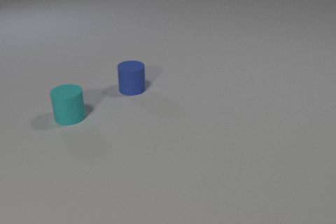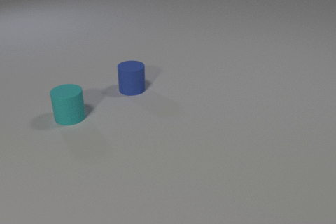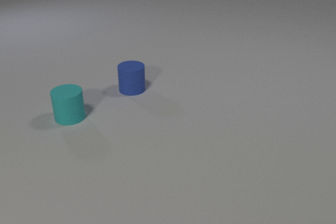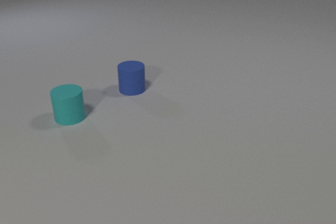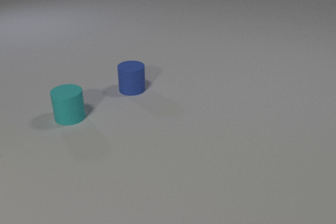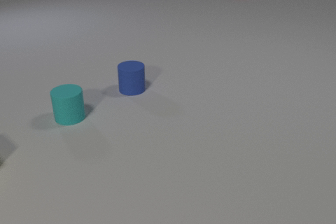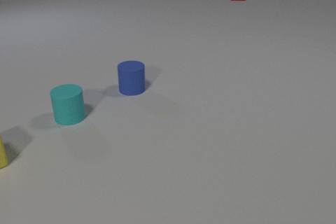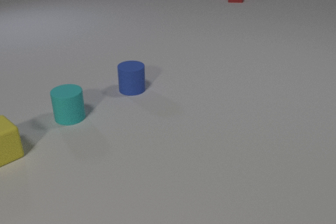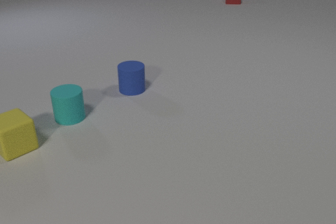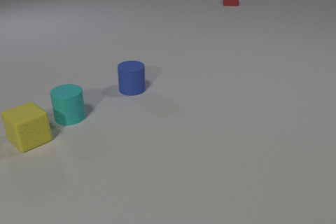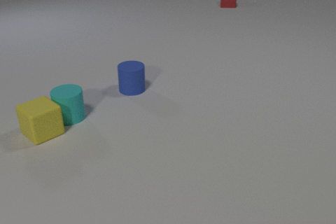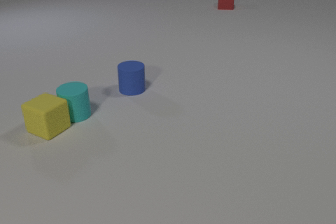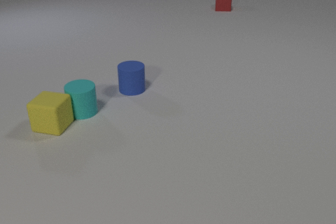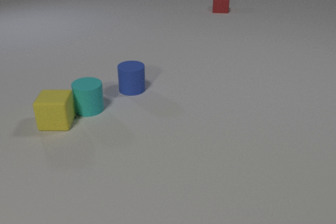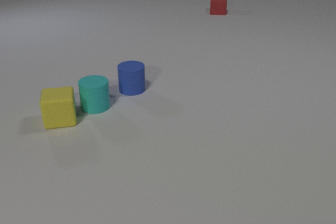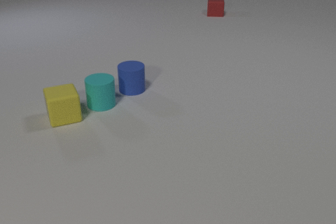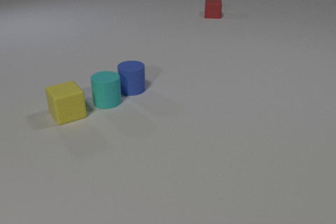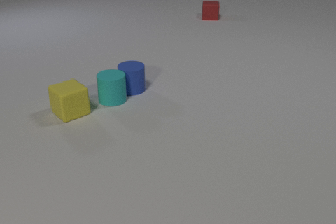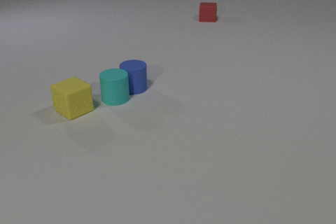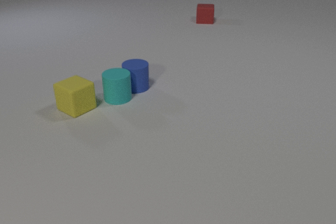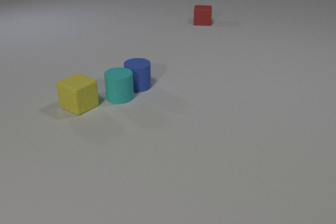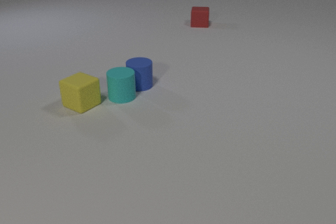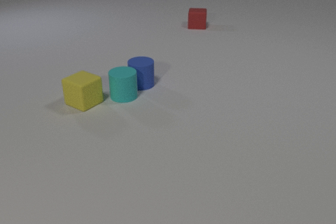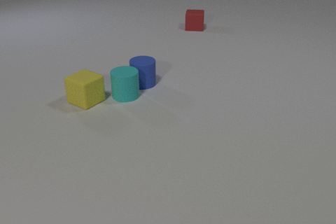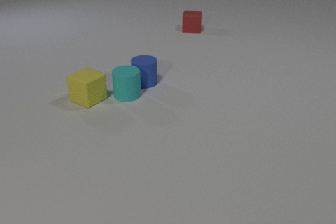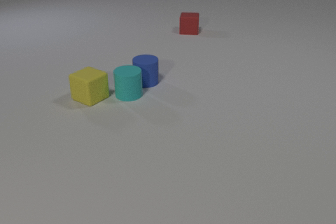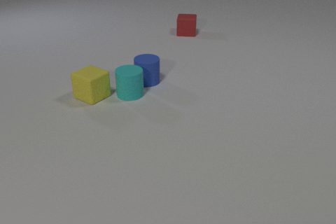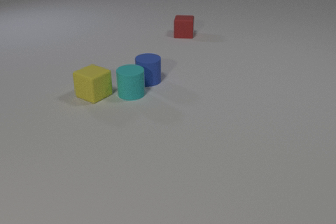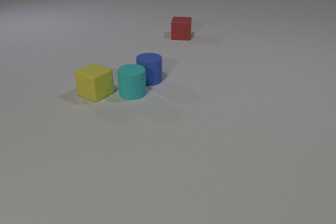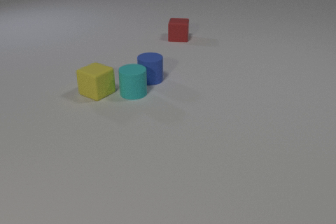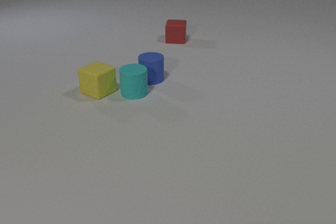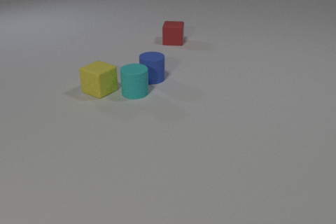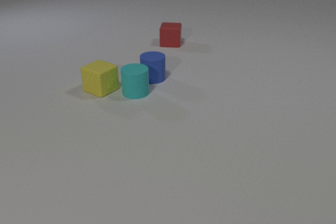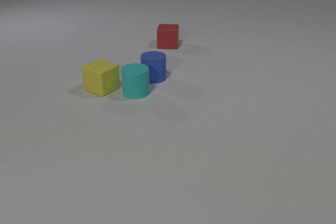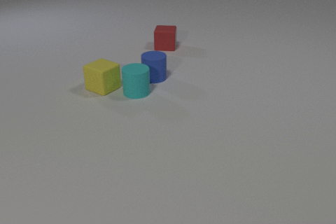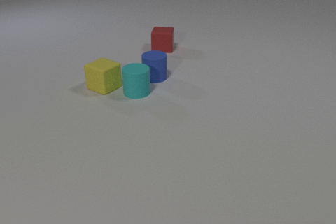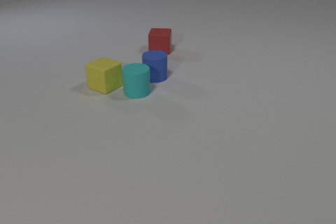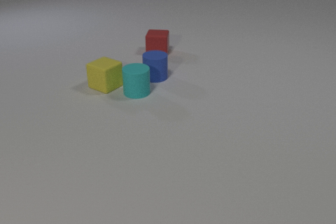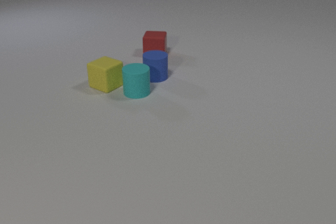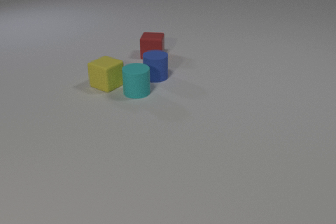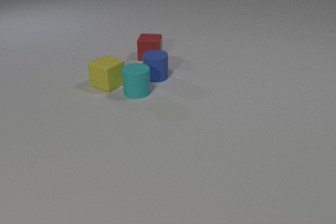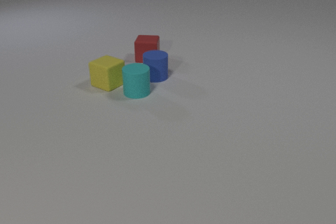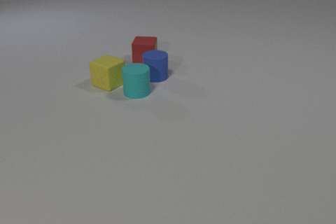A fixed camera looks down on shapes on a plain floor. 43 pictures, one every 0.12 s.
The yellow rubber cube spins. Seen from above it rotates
counterclockwise.
The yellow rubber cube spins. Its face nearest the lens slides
to the right.
0.00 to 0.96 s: The yellow rubber cube comes in at the left edge, slides to the right and away from the camera. The red rubber cube comes in at the top edge, slides toward the camera.
0.96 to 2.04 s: The yellow rubber cube slides to the right and away from the camera, spins so that its near face slides to the right, counterclockwise seen from above. The cyan rubber cylinder slides to the right and away from the camera. The red rubber cube slides toward the camera. The yellow rubber cube and the cyan rubber cylinder collide. The cyan rubber cylinder and the blue rubber cylinder collide.
2.04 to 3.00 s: The yellow rubber cube slides away from the camera and to the right. The cyan rubber cylinder slides to the right and away from the camera. The blue rubber cylinder slides away from the camera and to the right. The red rubber cube slides toward the camera and to the left.
3.00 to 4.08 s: The yellow rubber cube slides away from the camera and to the right. The cyan rubber cylinder slides to the right. The blue rubber cylinder slides away from the camera and to the right. The red rubber cube slides toward the camera and to the left.
4.08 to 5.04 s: The yellow rubber cube slides away from the camera and to the right. The red rubber cube slides toward the camera and to the left.
Are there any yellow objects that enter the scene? yes.
How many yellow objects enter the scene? 1.
Are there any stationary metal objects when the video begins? no.
